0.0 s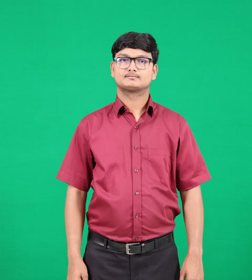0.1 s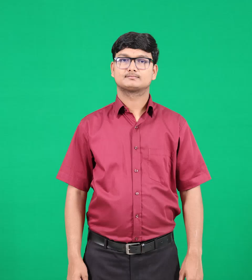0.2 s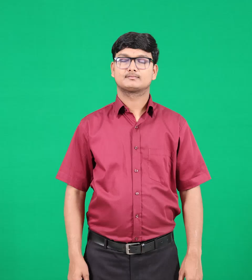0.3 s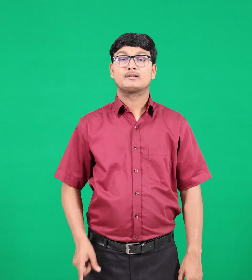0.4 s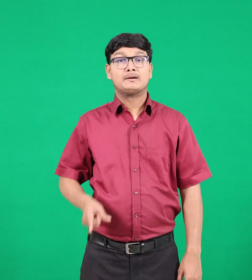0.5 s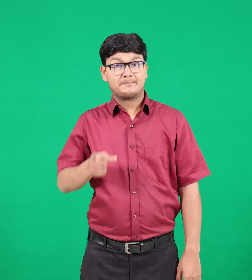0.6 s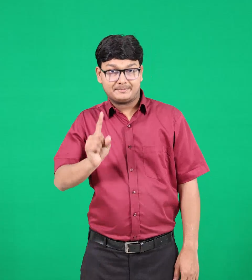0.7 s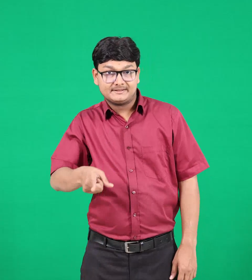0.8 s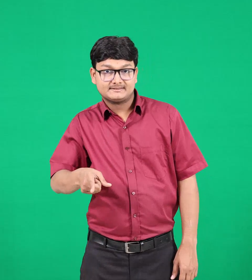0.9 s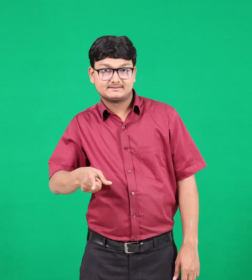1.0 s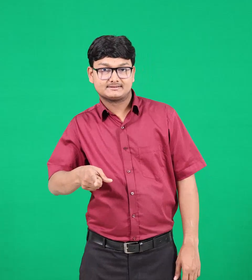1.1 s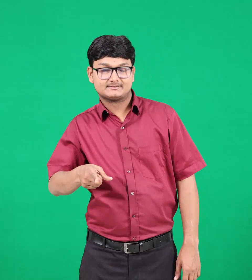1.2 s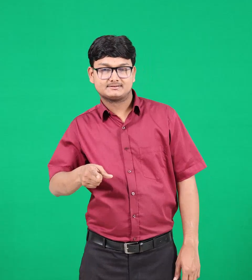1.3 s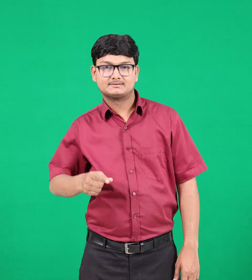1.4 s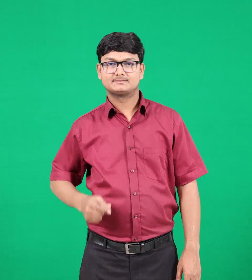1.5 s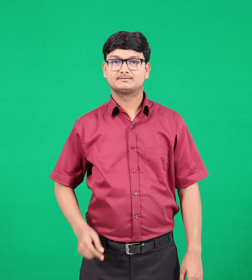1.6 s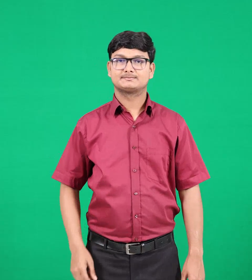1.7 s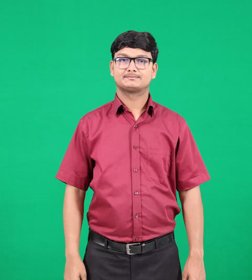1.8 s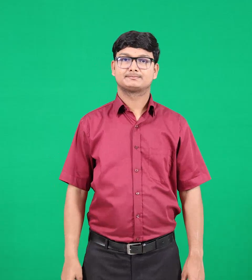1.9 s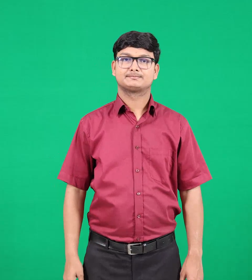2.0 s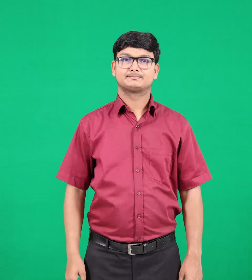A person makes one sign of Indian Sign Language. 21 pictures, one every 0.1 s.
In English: should
